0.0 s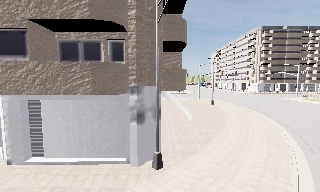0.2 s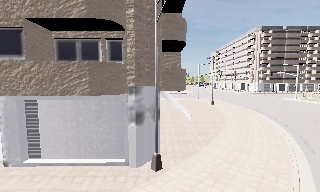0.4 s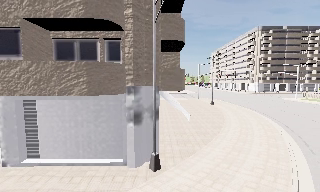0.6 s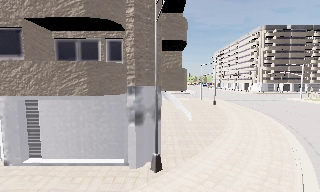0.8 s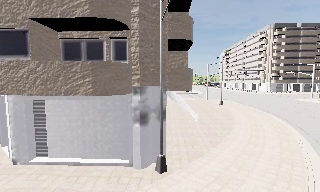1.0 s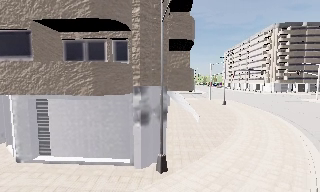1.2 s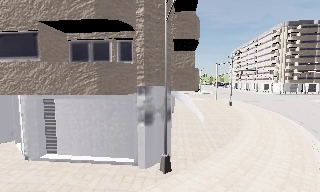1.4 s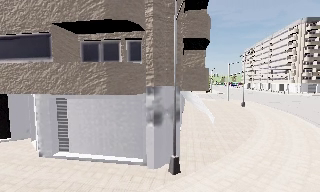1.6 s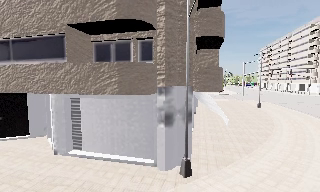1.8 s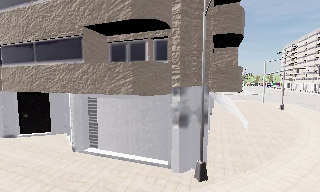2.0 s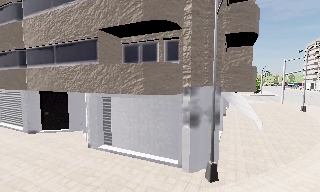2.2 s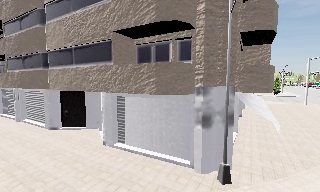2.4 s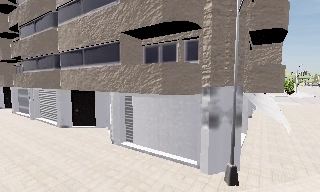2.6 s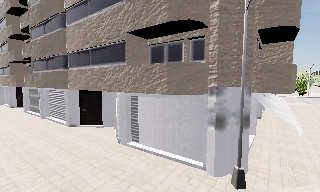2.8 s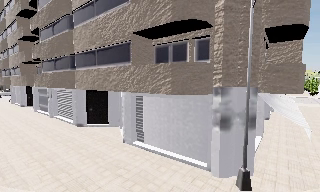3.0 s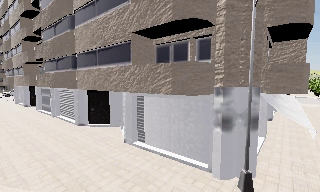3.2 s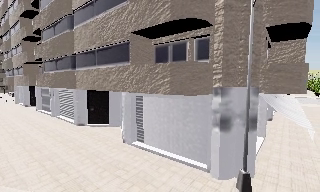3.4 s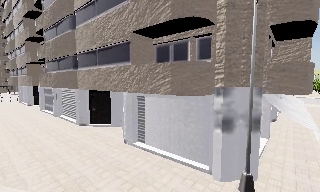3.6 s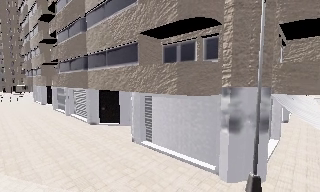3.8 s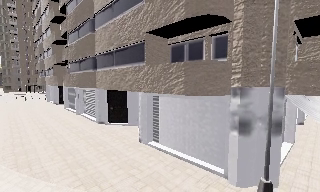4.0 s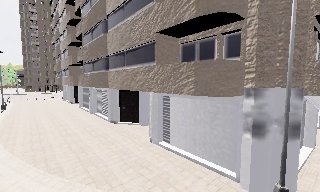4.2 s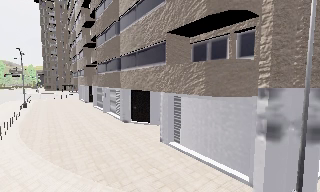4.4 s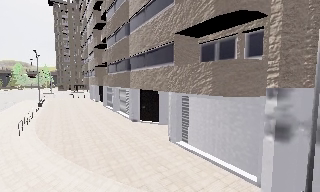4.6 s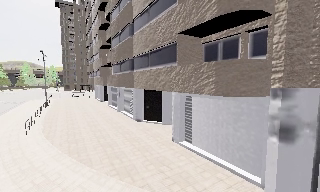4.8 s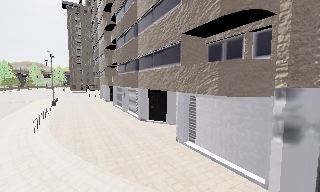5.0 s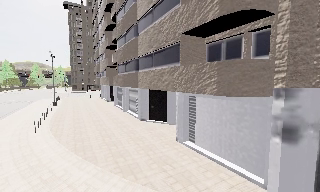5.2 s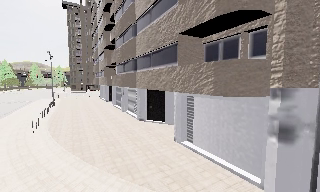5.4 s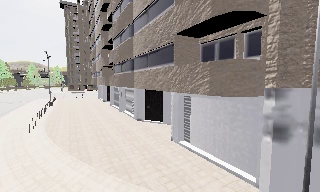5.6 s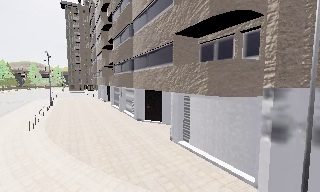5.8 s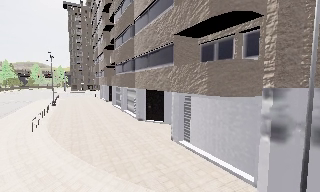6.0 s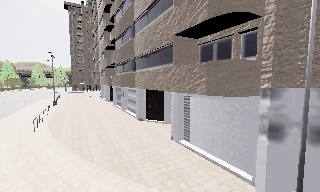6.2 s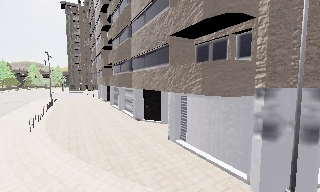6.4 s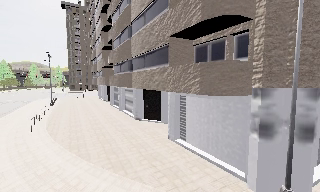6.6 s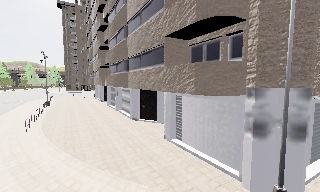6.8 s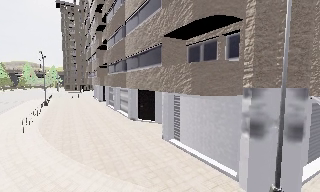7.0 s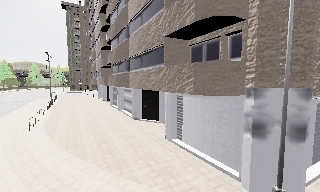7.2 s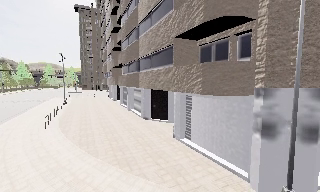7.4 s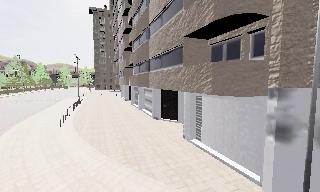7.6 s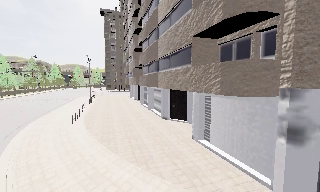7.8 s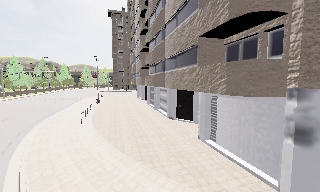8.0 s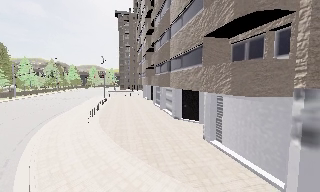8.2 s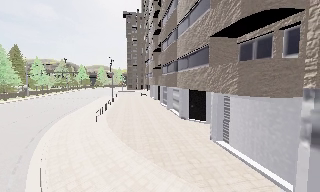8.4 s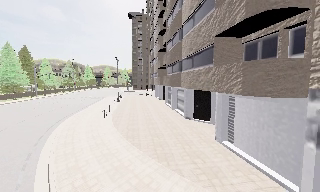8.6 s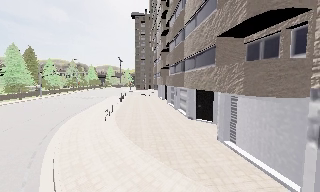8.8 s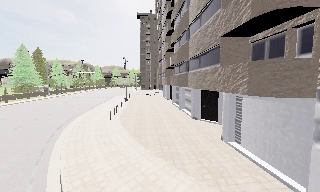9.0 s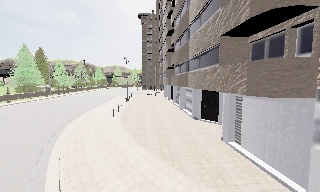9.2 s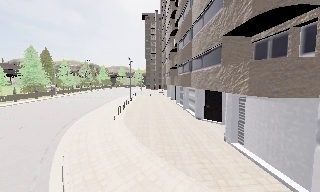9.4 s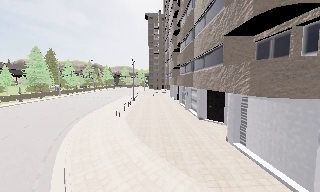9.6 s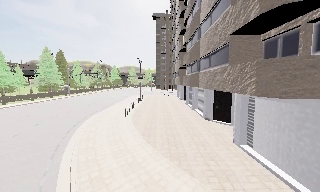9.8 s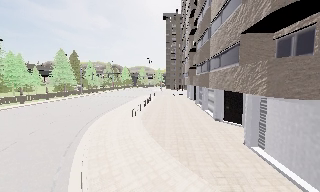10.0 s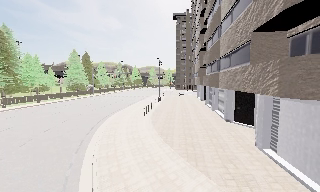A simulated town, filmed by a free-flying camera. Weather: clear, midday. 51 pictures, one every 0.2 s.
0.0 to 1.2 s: The camera shifts only a little, or ends up much as it began.
1.2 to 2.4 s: The camera swings to its left by about 25 degrees, and the scene slides to the right.
2.4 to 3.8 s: The scene slides to the right, as the camera pans about 15 degrees to its left. It travels to its right, about 0.5 m.
3.8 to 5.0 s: The camera pans to its left, which is counterclockwise from overhead, by about 15 degrees.
5.0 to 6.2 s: The camera shifts only a little, or ends up much as it began.
6.2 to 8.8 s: The camera swings to its left by about 25 degrees, and the scene slides to the right. It travels backward and to its right, about 1 m, so what stands in front gets smaller.
8.8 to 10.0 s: The scene slides to the right, as the camera pans about 15 degrees to its left. It travels to its right, about 0.5 m.
The film runs backward here.
